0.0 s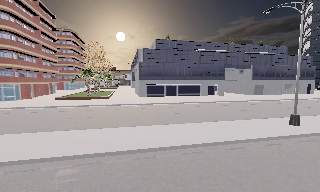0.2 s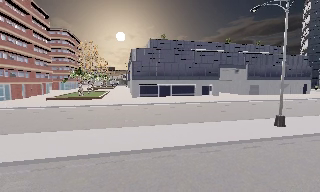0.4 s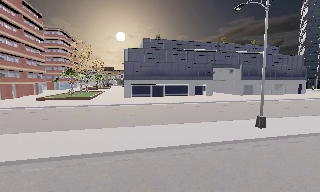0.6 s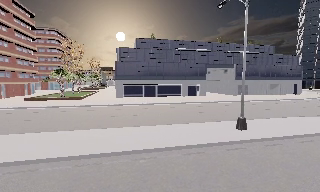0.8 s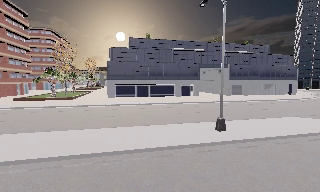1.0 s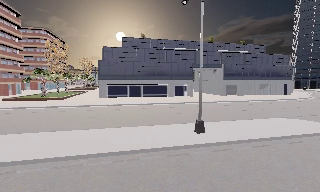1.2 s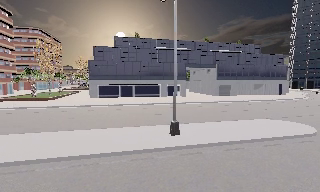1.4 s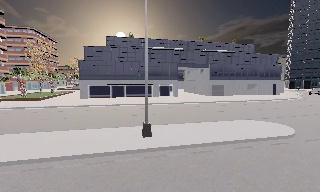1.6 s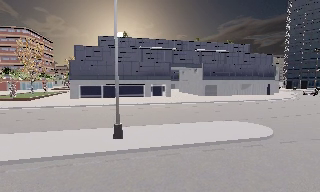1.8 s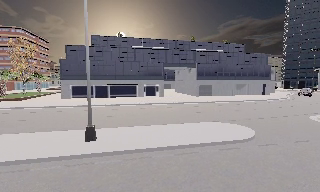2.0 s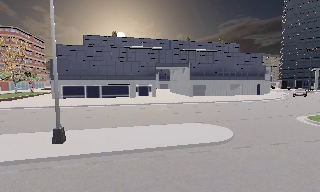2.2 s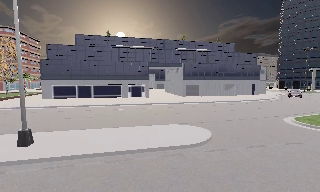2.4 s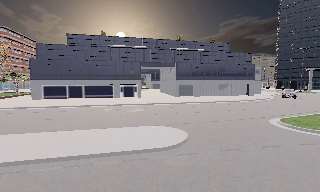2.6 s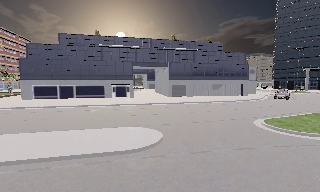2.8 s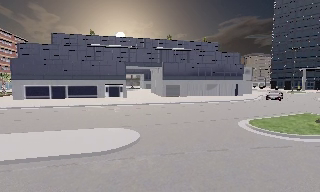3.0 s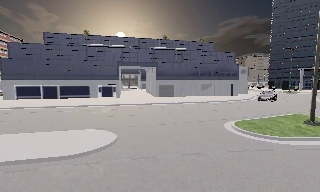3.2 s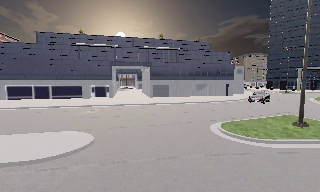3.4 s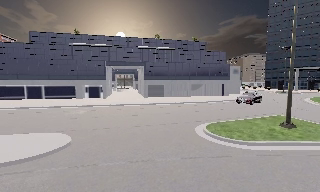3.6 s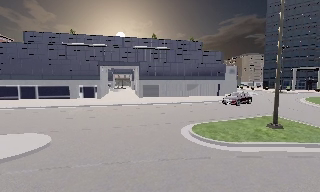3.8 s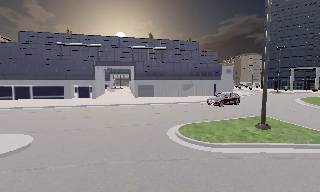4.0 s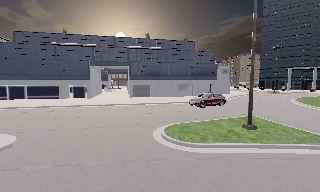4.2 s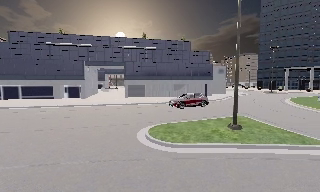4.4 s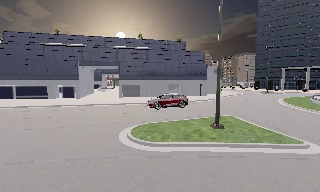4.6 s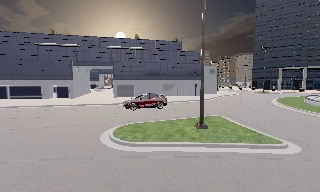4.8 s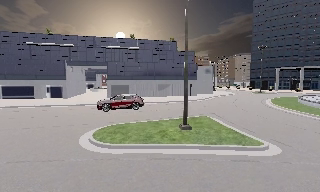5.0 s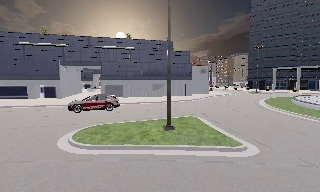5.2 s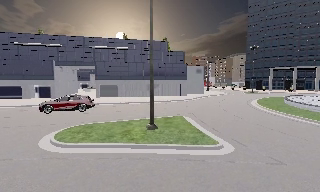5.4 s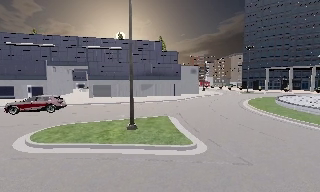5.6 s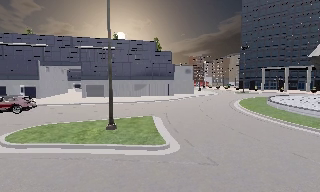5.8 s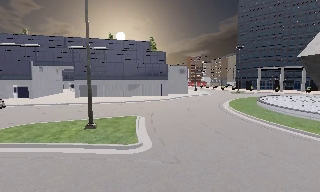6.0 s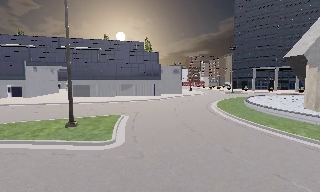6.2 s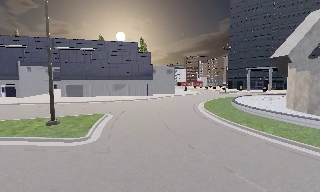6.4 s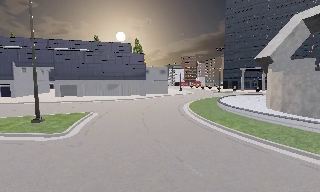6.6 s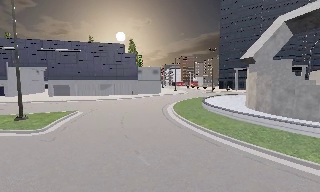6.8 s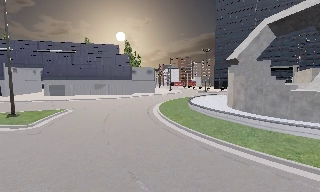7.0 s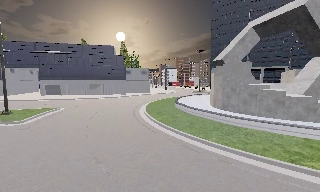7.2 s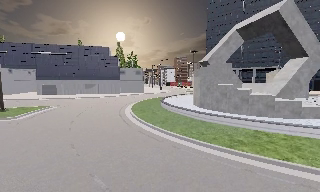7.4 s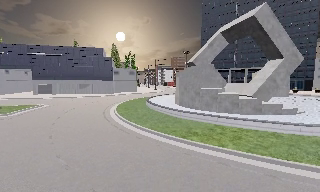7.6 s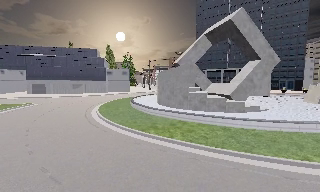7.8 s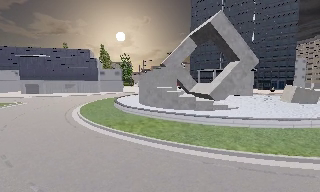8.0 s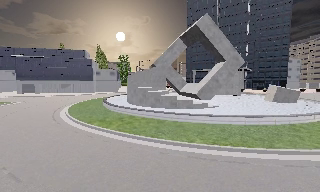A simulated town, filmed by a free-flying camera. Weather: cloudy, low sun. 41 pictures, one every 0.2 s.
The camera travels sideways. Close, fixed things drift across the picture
to the left.
0.0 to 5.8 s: The camera travels to its right, about 35 m, so close, fixed things drift to the left.
5.8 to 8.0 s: The camera travels to its right and backward, about 20 m, so close, fixed things drift to the left.
The film runs forward here.
